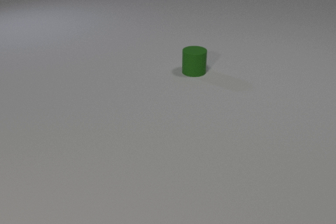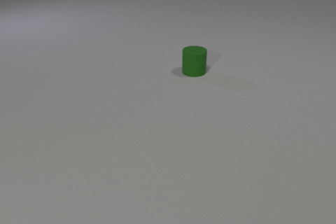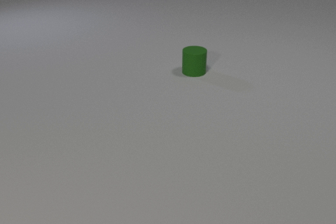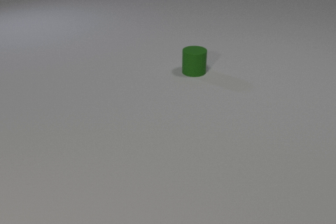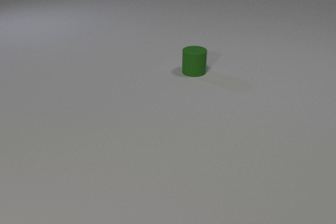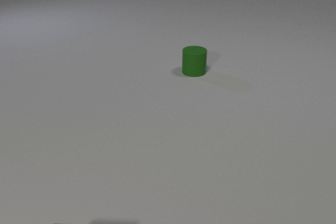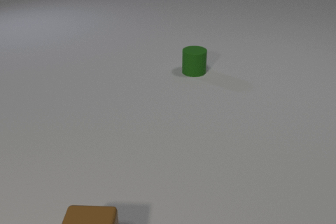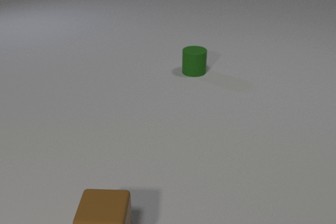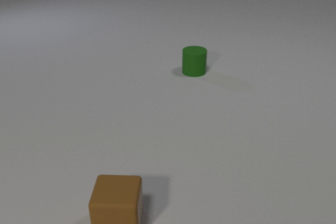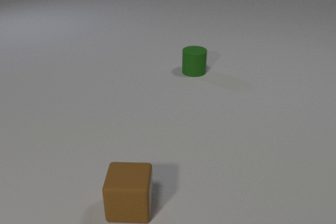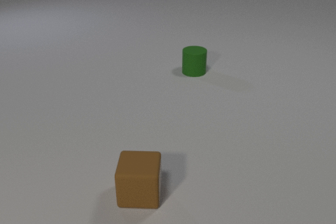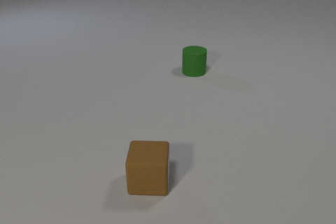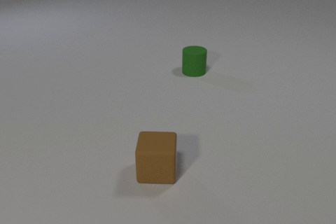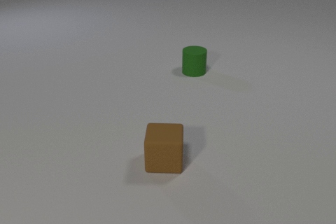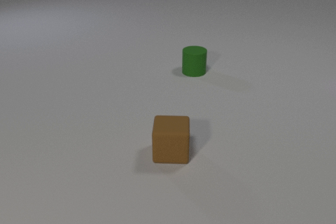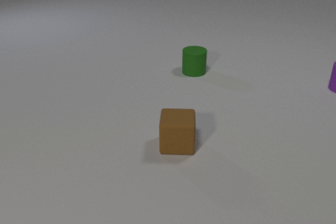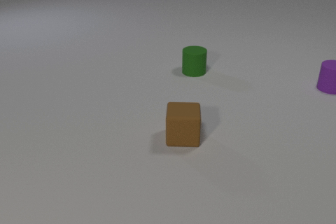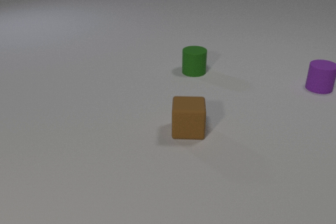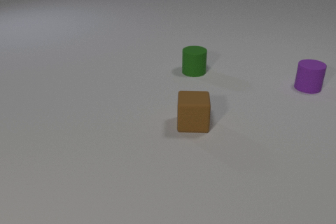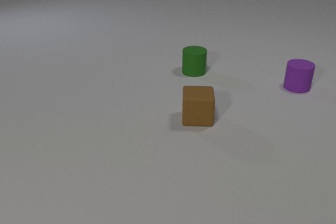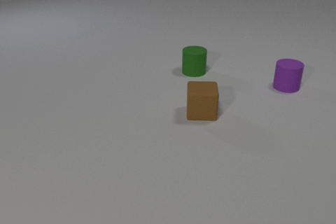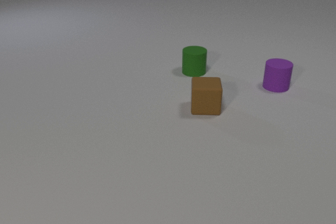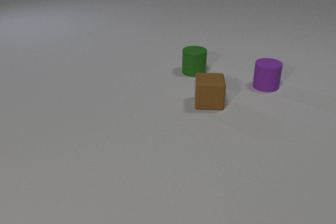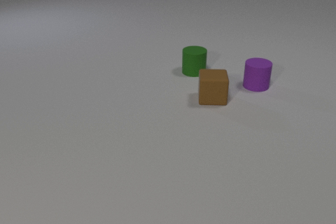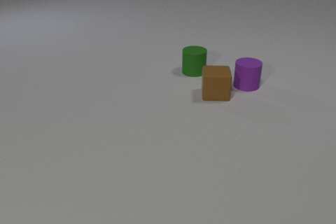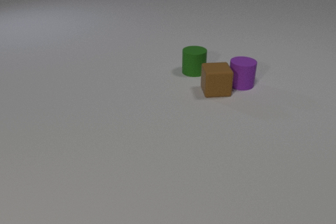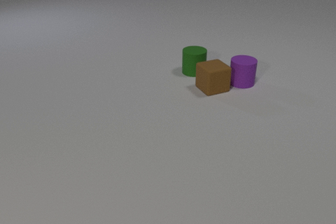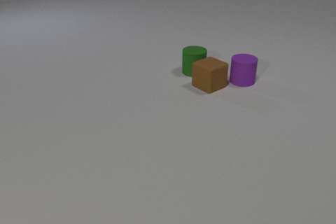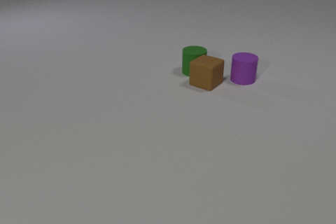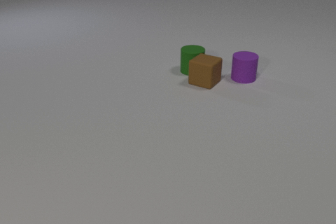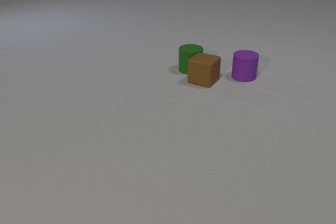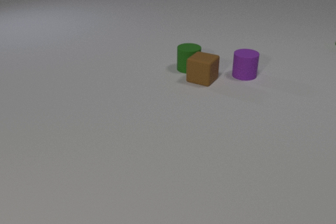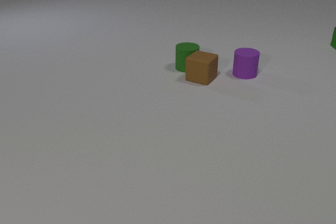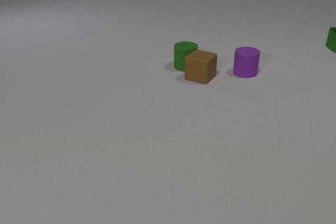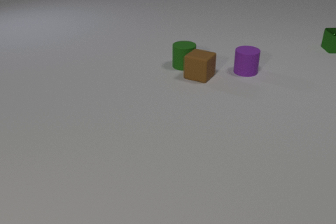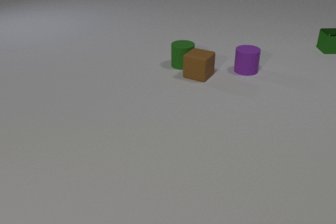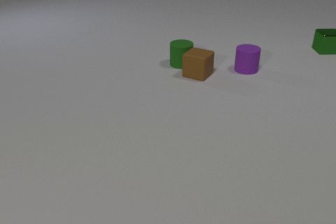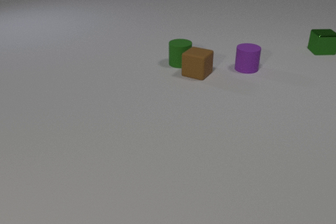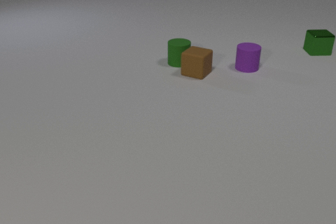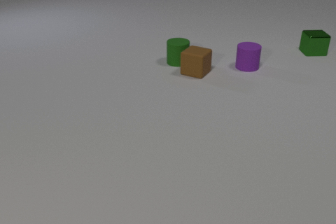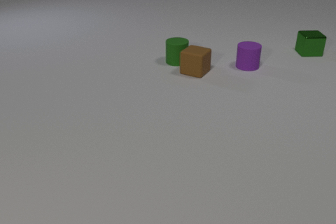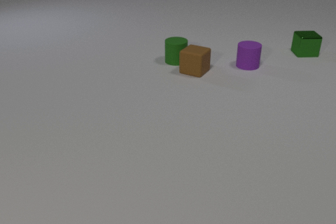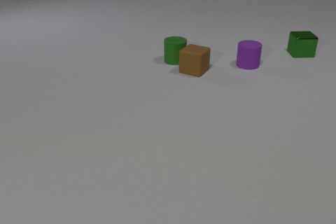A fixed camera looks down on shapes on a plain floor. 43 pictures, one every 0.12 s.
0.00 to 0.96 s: The brown rubber cube comes in at the bottom edge, slides away from the camera and to the right.
0.96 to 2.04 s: The brown rubber cube slides away from the camera and to the right. The purple rubber cylinder comes in at the right edge, slides to the left.
2.04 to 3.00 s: The brown rubber cube slides away from the camera. The purple rubber cylinder slides to the left. The brown rubber cube and the purple rubber cylinder collide.
3.00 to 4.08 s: The brown rubber cube slides away from the camera and to the left, spins counterclockwise seen from above by about 60 degrees, its near face sliding to the right. The purple rubber cylinder slides away from the camera. The green rubber cylinder slides away from the camera and to the left. The green metal cube comes in at the right edge, slides to the left and toward the camera. The brown rubber cube and the green rubber cylinder collide.
4.08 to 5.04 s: The brown rubber cube slides away from the camera. The purple rubber cylinder slides away from the camera. The green rubber cylinder slides away from the camera and to the left. The green metal cube slides to the left and toward the camera.
What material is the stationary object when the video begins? rubber.
Are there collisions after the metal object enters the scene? no.
What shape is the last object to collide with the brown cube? cylinder.
